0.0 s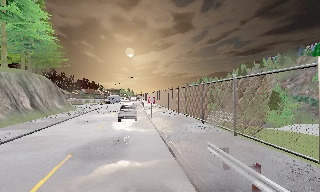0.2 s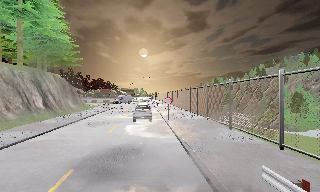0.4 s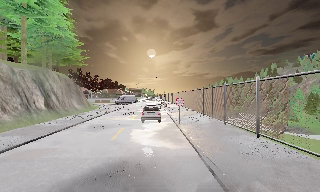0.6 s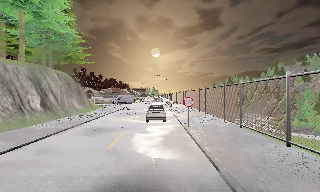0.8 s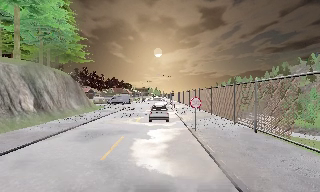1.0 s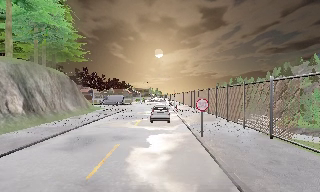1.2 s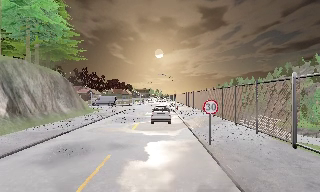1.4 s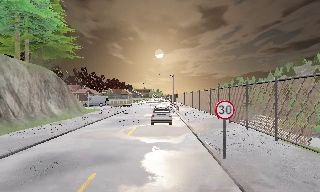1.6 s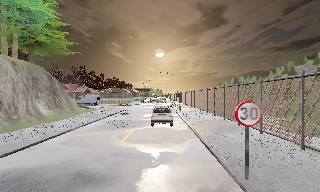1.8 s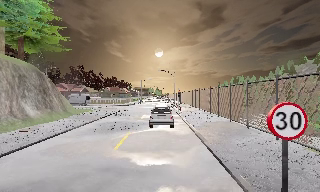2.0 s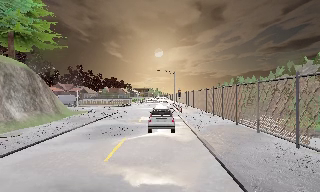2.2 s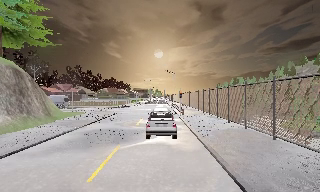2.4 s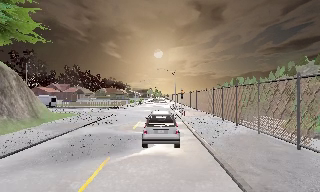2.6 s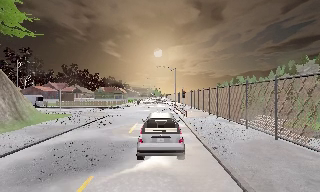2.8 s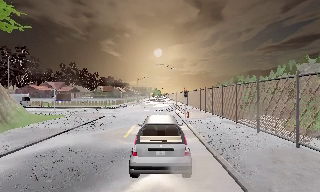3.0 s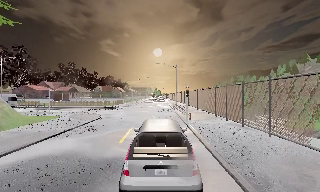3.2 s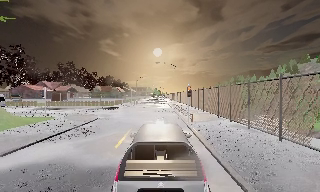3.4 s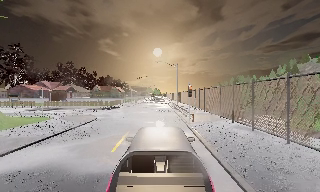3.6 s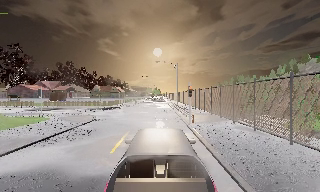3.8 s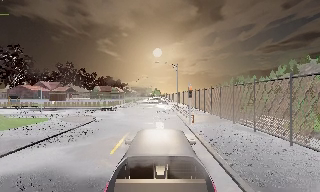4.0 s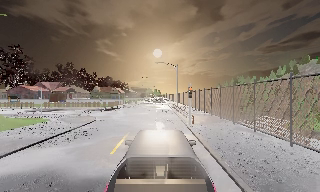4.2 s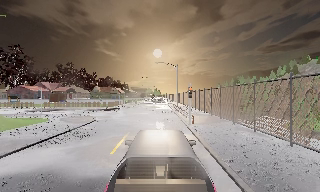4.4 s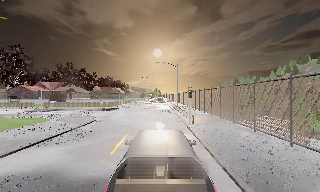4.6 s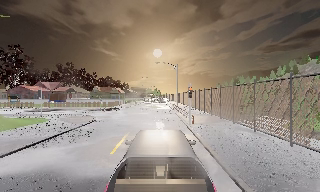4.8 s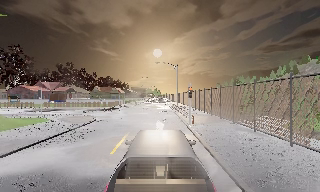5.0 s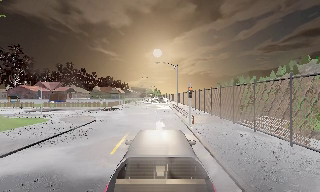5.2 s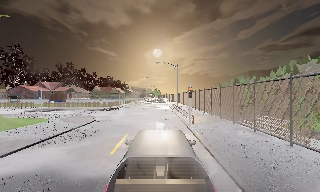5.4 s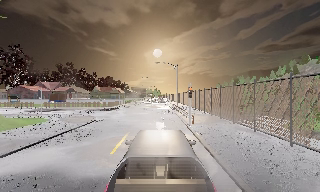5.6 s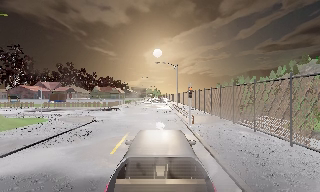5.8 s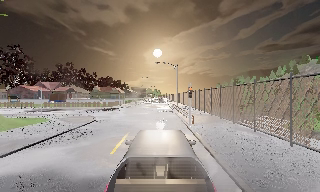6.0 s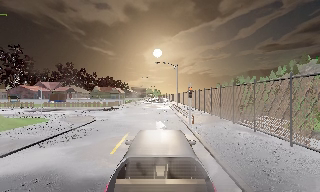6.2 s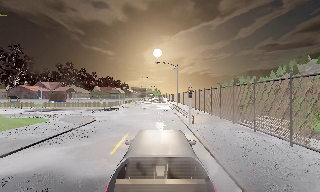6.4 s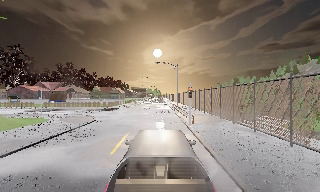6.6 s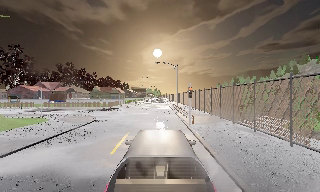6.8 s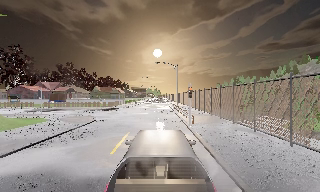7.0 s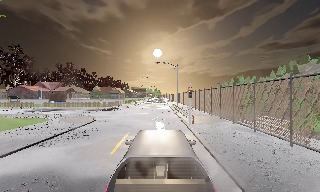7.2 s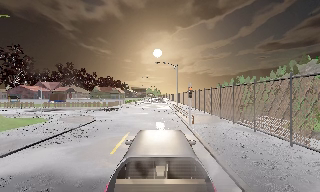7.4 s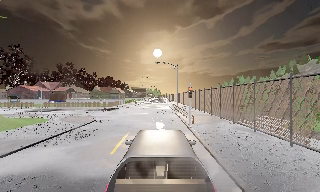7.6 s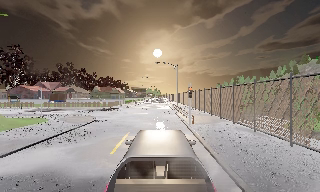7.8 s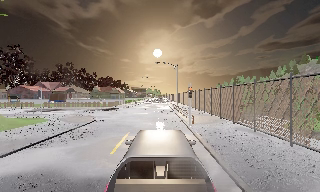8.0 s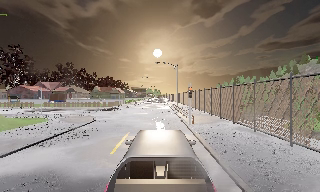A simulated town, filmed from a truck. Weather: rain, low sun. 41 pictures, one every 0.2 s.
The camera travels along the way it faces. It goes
forward.
0.0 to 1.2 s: The camera swings to its left by about 10 degrees, and the scene slides to the right. It travels forward, about 9 m, so what stands in front looms larger.
1.2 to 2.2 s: The camera travels forward, about 7 m, so what stands in front looms larger.
2.2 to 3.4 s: The camera travels forward, about 7 m, so what stands in front looms larger. It loses speed.
3.4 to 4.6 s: The camera shifts only a little, or ends up much as it began.
4.6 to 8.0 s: The camera keeps its place and its aim.
The film runs forward here.
